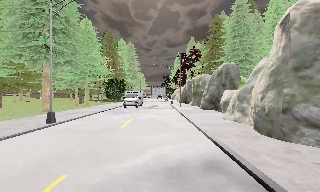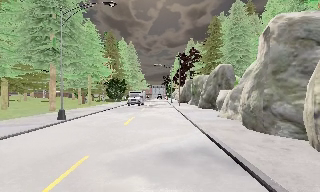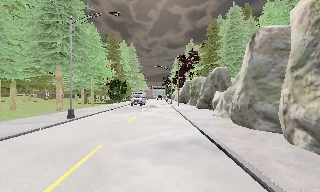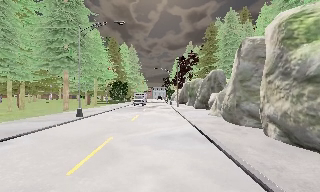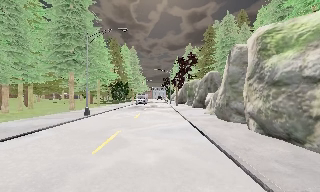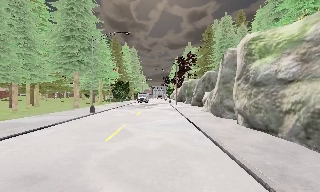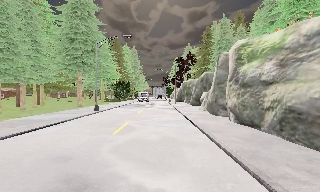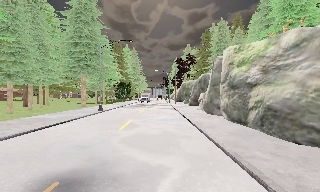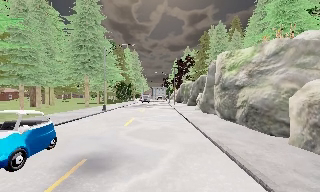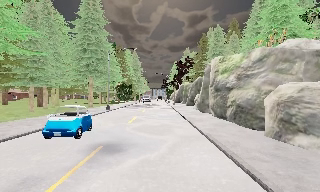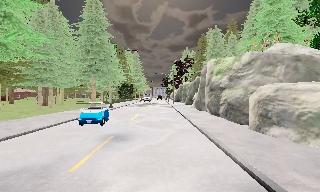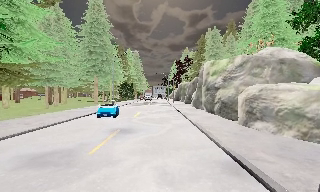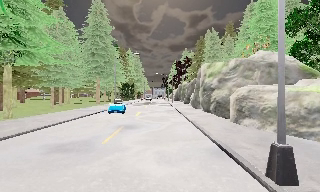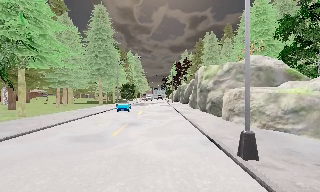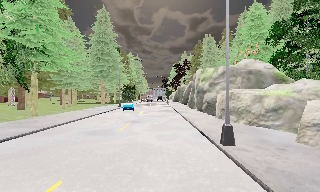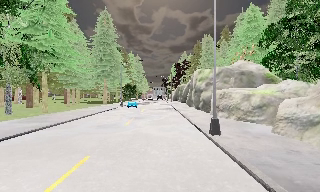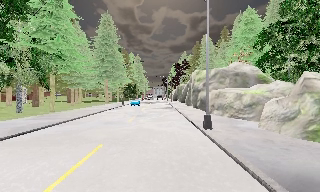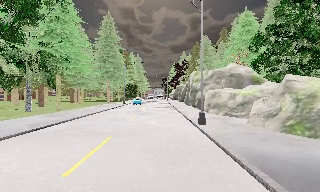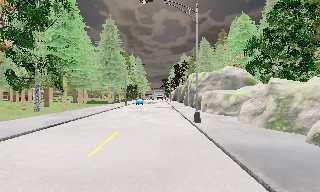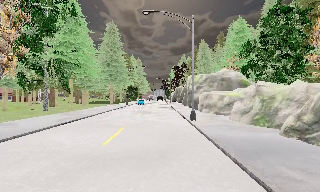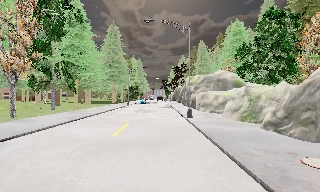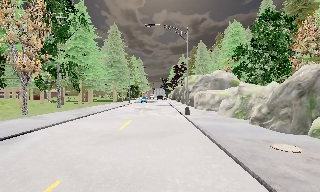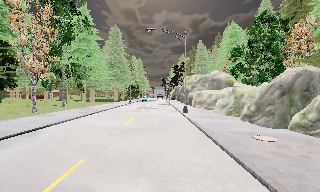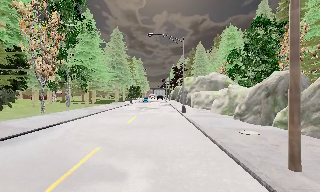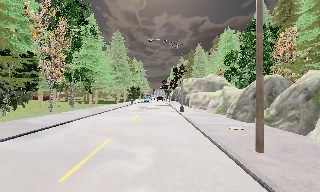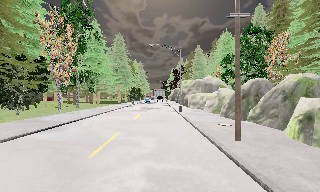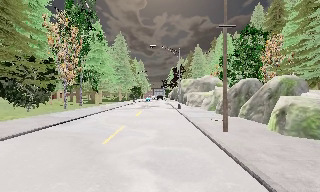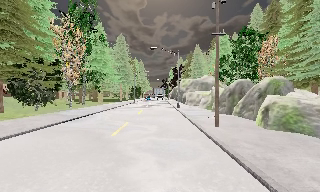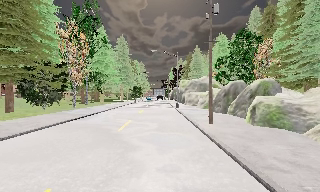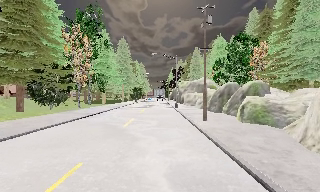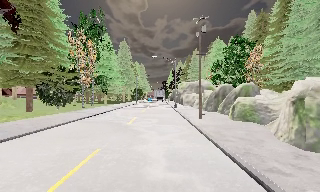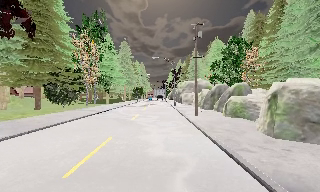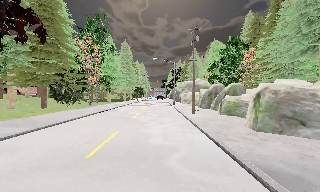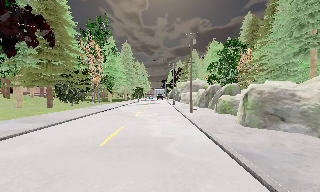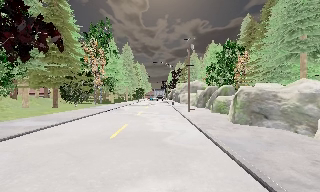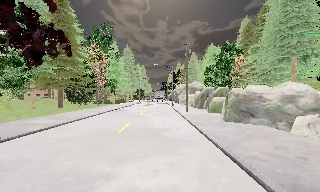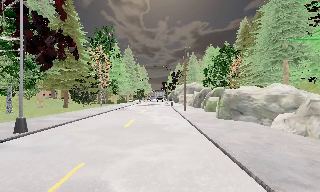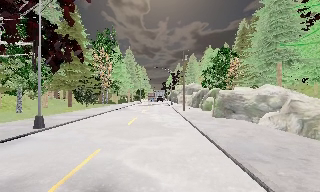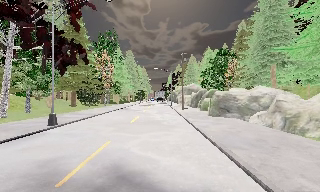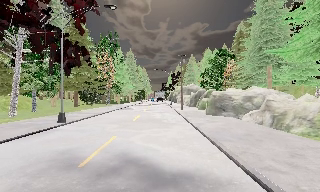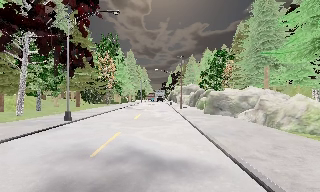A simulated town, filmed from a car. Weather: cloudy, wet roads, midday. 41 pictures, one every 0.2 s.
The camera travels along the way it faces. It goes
backward.
0.0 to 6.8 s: The camera travels backward, about 40 m, so what stands in front gets smaller.
6.8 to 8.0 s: The camera travels backward, about 6 m, so what stands in front gets smaller. It loses speed.
The film runs backward here.
